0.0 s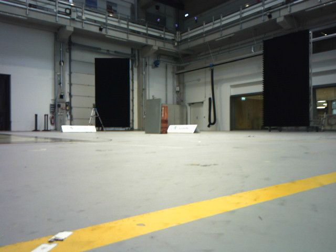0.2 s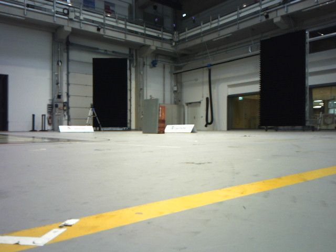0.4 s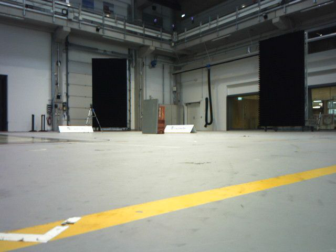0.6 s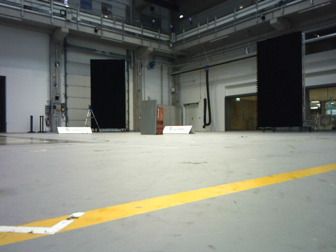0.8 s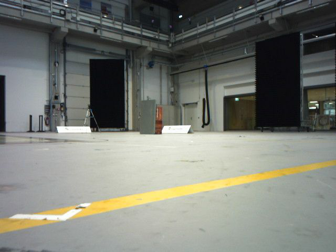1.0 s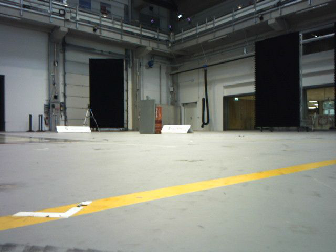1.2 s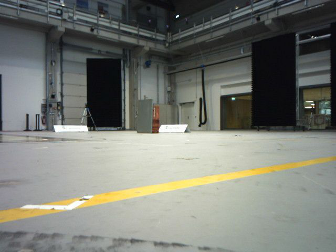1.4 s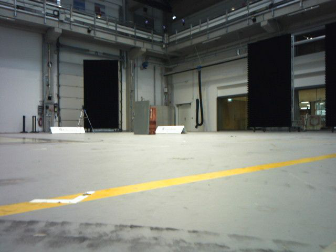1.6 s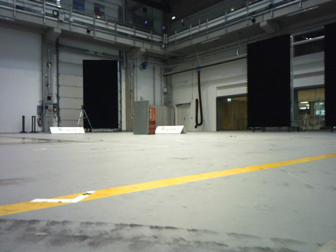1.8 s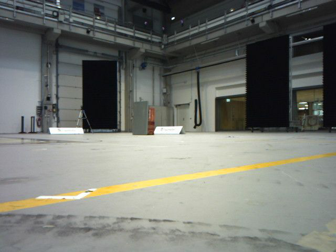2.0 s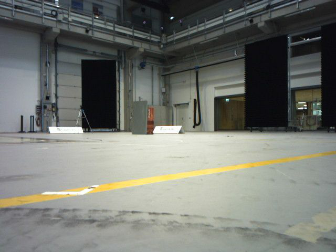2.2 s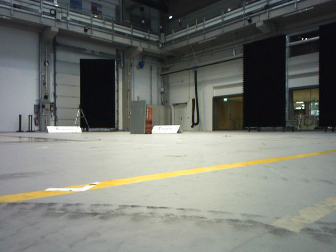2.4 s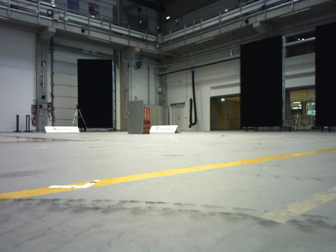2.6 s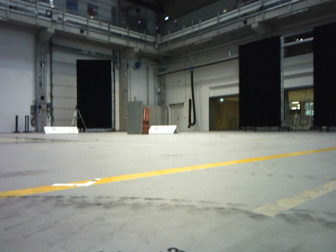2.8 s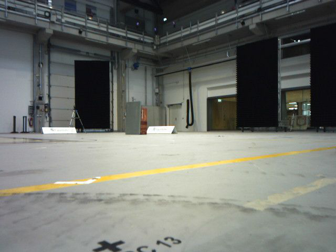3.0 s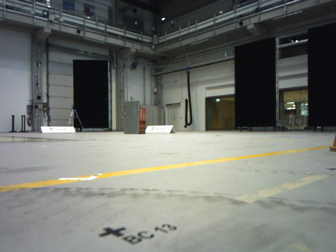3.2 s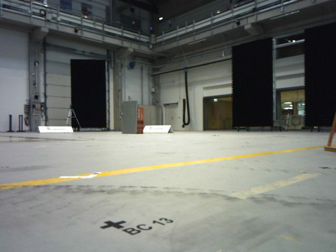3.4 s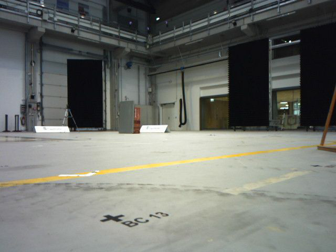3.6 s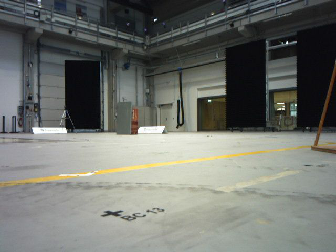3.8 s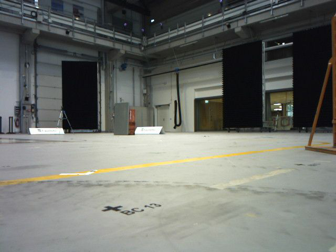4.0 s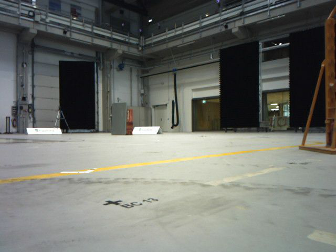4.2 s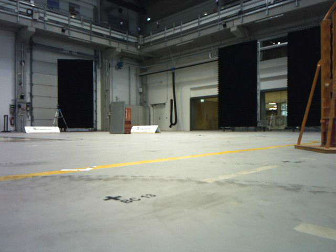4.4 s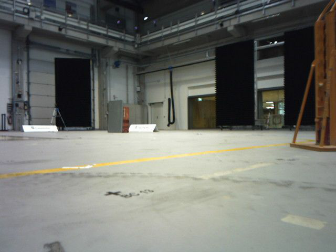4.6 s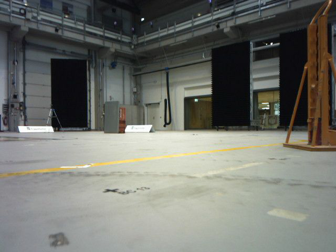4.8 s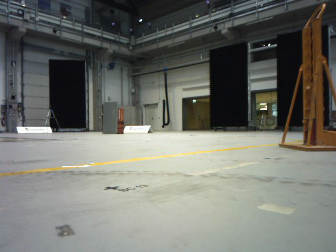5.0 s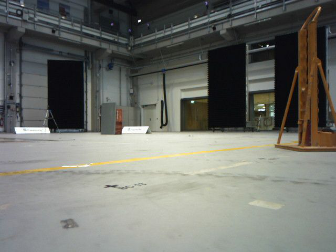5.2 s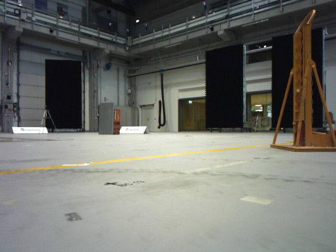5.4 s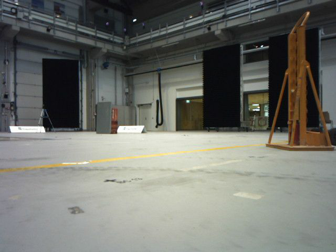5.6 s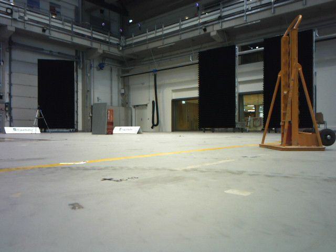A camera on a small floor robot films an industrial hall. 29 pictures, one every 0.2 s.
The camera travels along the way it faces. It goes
backward.
0.0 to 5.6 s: The camera swings to its right by about 10 degrees, and the scene slides to the left. It travels backward, about 1.2 m, so what stands in front gets smaller.
The film runs backward here.
